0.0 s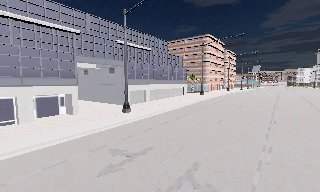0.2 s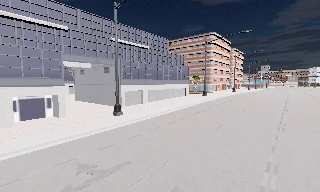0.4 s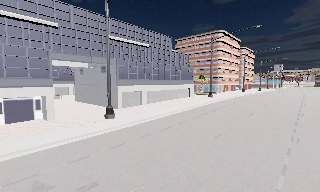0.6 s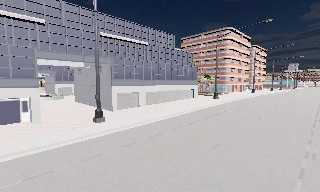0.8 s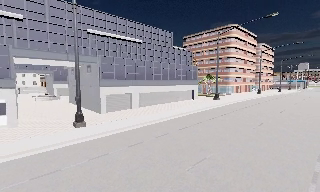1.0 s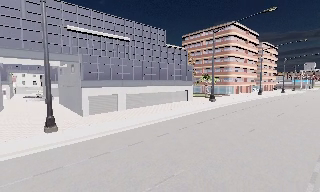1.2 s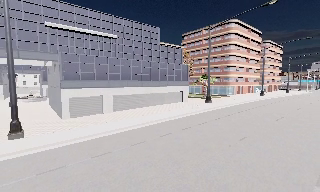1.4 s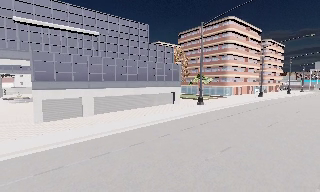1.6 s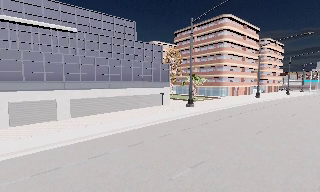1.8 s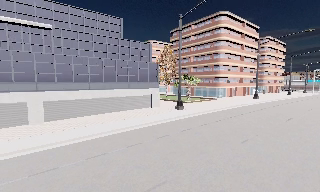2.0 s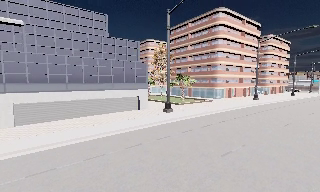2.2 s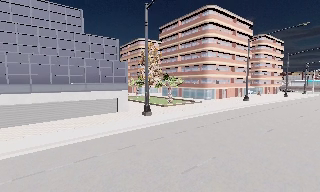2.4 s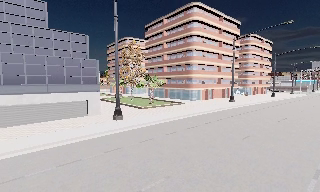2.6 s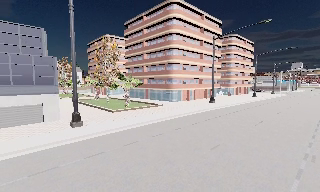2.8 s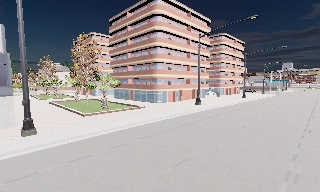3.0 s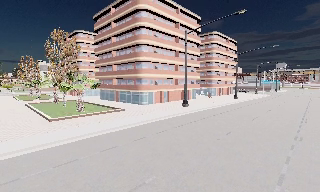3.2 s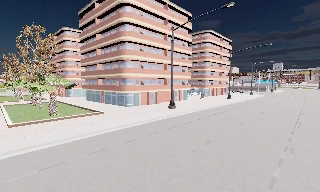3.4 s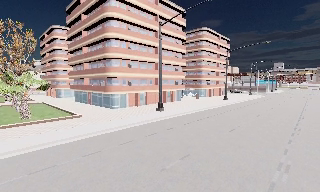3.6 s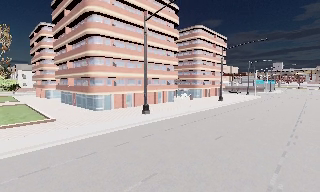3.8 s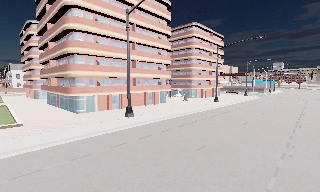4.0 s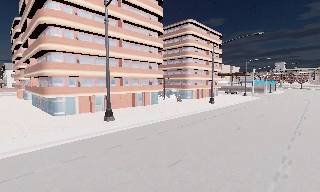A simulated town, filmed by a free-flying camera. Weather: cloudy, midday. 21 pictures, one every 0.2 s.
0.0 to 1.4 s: The camera pans to its left, which is counterclockwise from overhead, by about 15 degrees. It travels to its right and forward, about 14 m, so close, fixed things drift to the left.
1.4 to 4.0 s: The camera travels to its right and forward, about 30 m, so close, fixed things drift to the left.
The film runs backward here.
